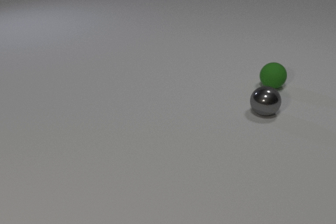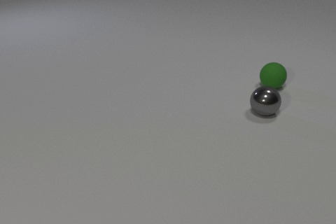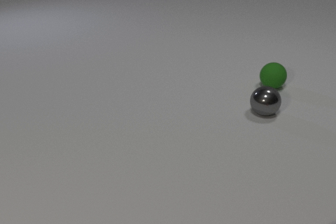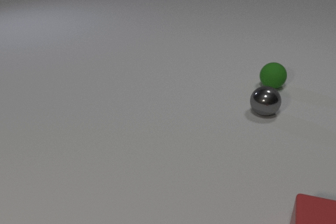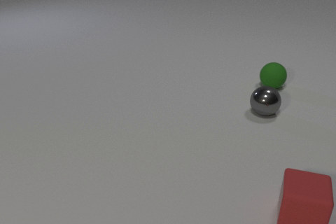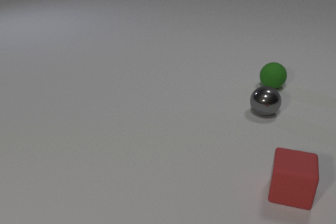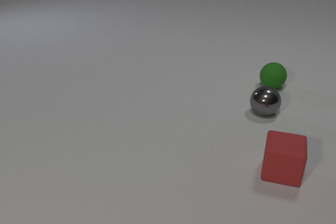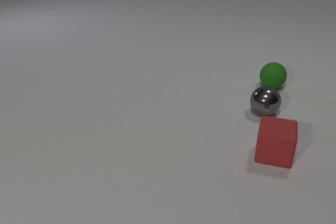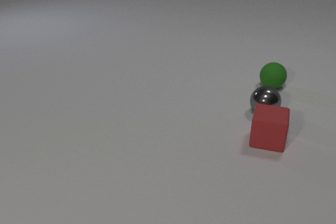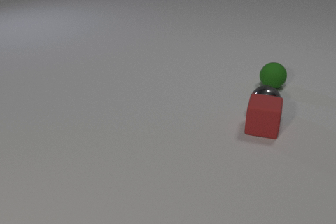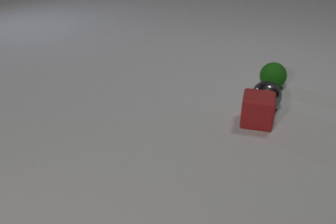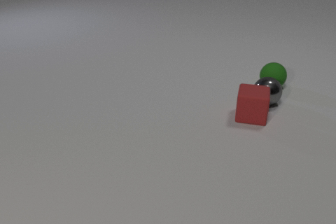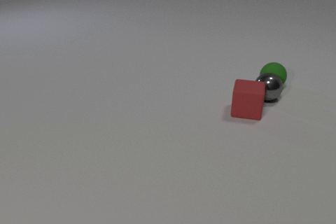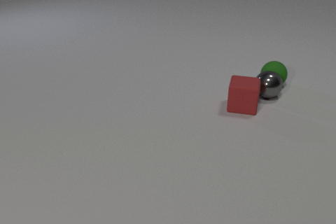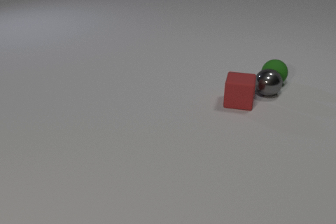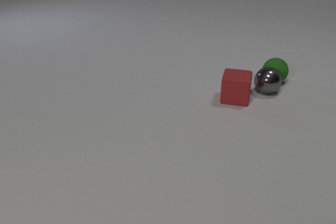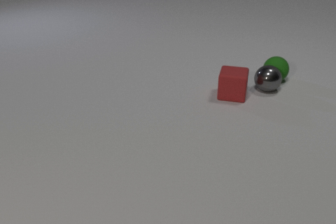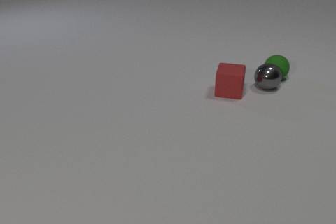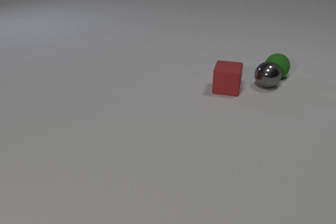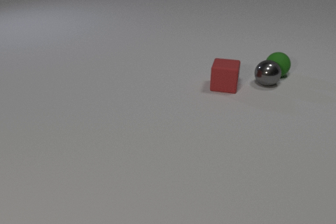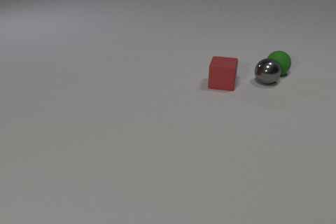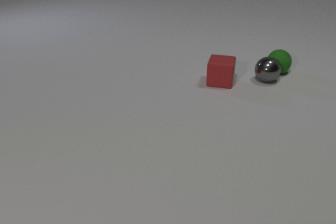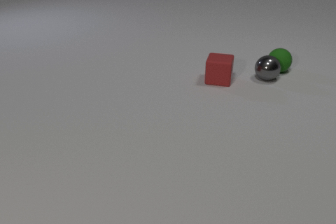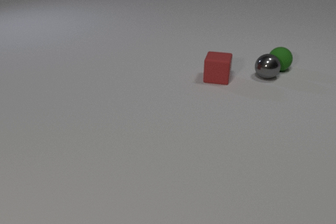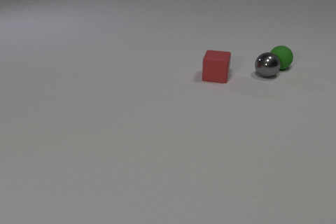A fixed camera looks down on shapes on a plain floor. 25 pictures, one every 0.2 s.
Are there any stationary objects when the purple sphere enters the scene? no.
What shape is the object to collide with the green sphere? sphere.
How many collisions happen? 2.
0.0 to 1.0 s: The red rubber cube comes in at the bottom edge, slides away from the camera and to the left.
1.0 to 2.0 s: The red rubber cube slides away from the camera. The gray metal sphere rolls away from the camera. The red rubber cube and the gray metal sphere collide.
2.0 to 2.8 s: The red rubber cube slides away from the camera and to the left. The gray metal sphere rolls away from the camera. The green rubber sphere rolls away from the camera. The gray metal sphere and the green rubber sphere collide.
2.8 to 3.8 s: The red rubber cube slides away from the camera and to the left. The gray metal sphere rolls away from the camera. The green rubber sphere rolls away from the camera.
3.8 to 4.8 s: The red rubber cube slides away from the camera and to the left. The gray metal sphere rolls away from the camera. The green rubber sphere rolls away from the camera.
